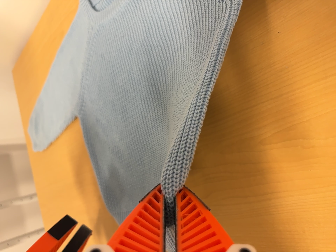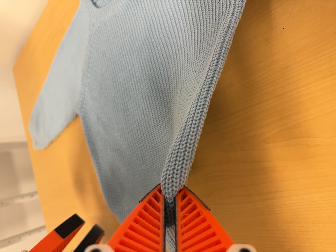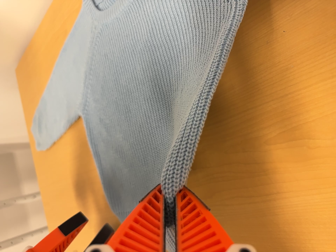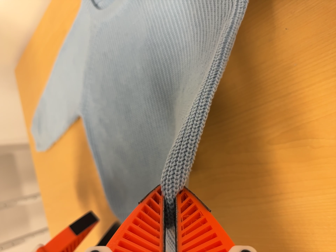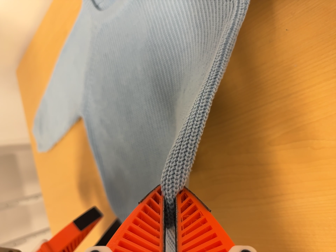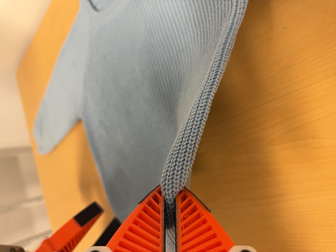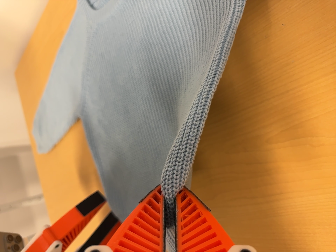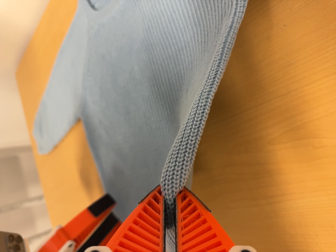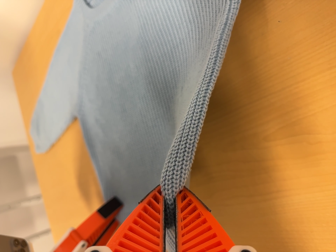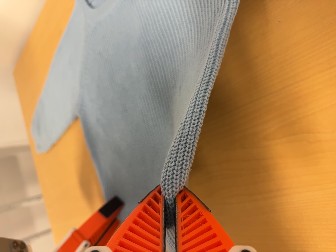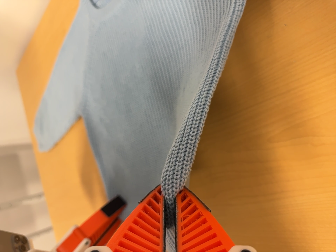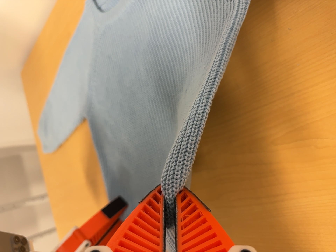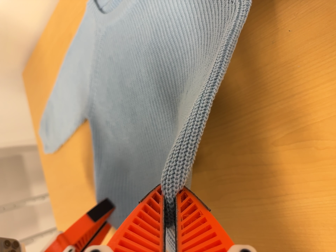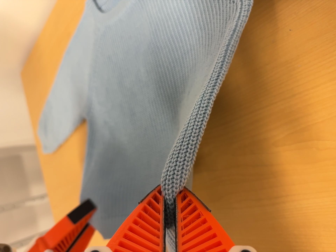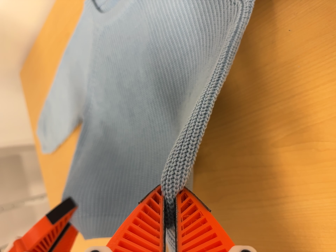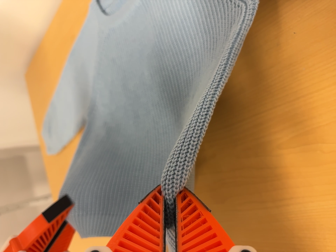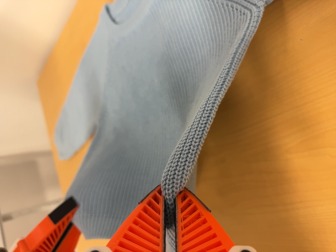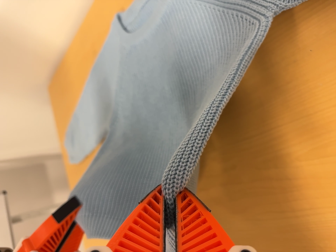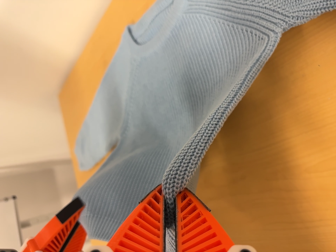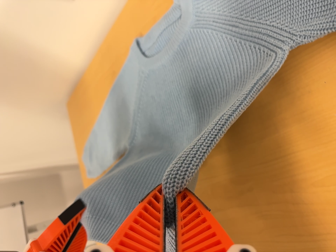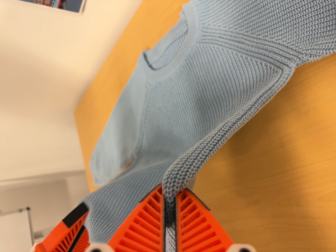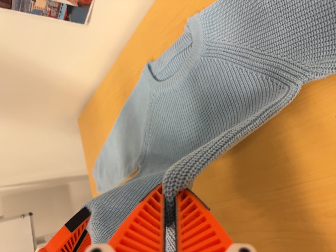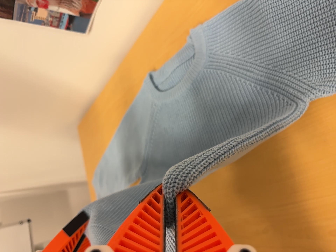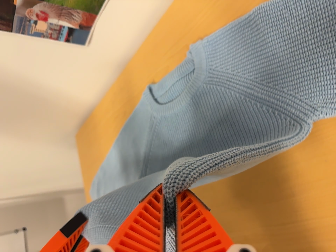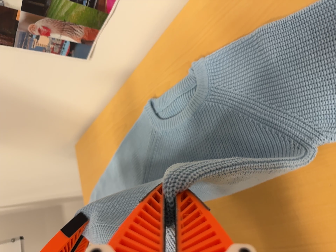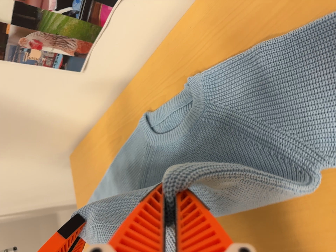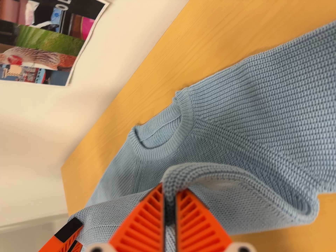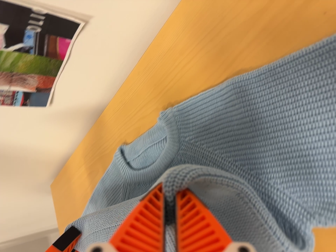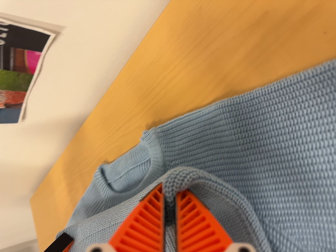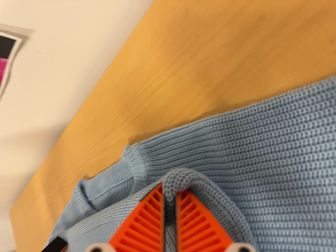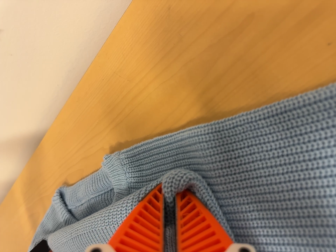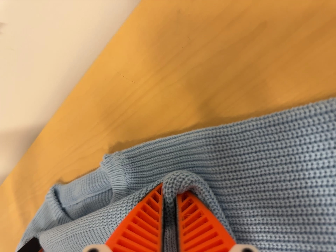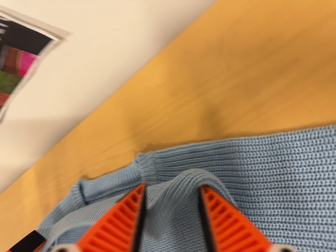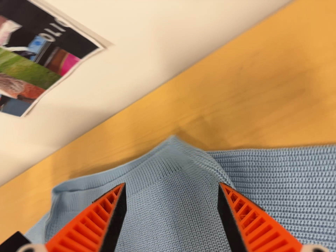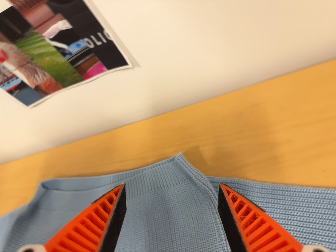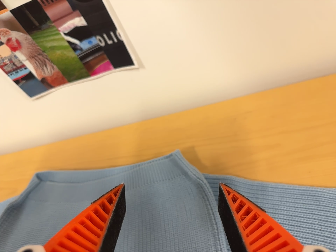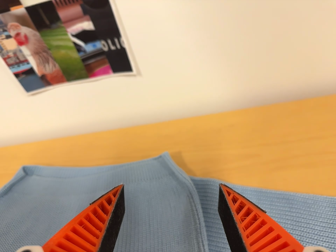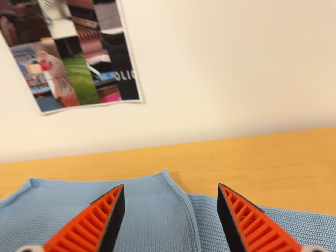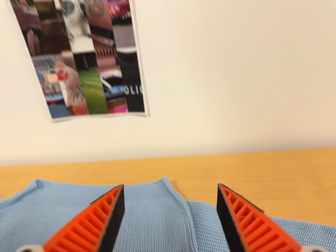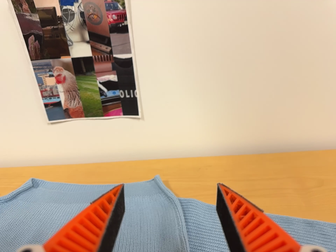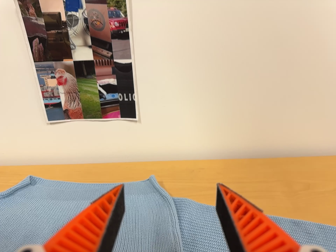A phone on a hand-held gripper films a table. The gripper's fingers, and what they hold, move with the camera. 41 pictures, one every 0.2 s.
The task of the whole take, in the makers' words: fold up.
0.0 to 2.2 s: The camera shifts only a little, or ends up much as it began.
2.2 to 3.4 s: The camera shifts only a little, or ends up much as it began.
3.4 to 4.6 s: The camera travels toward the top of its view, about 8 cm, so close, fixed things drift downward.
4.6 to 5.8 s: The camera travels toward the top of its view and forward, about 20 cm, so close, fixed things drift downward.
5.8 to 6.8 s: The camera pans to its right by about 10 degrees. It travels to its left, backward and toward the bottom of its view, about 16 cm. Its aim tips toward the top of its view by about 20 degrees, and the scene shifts downward. It rolls about its line of sight by about 30 degrees, and the scene rotates clockwise.
6.8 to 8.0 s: The camera pans to its right by about 15 degrees. It travels backward and toward the bottom of its view, about 24 cm, so what stands in front gets smaller. Its aim tips toward the top of its view by about 30 degrees. It rolls about its line of sight by about 15 degrees, and the scene rotates clockwise.
The film runs forward here.
